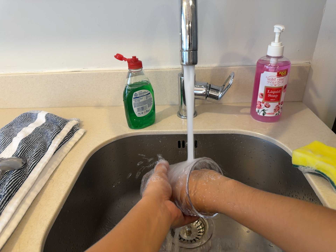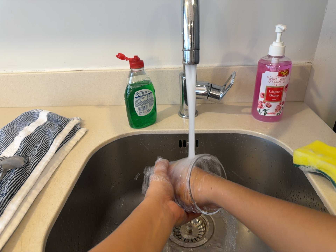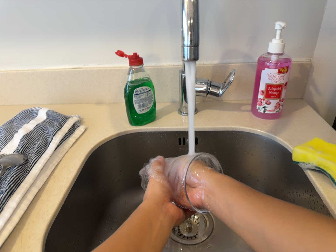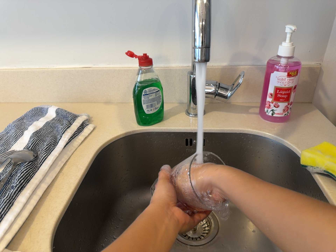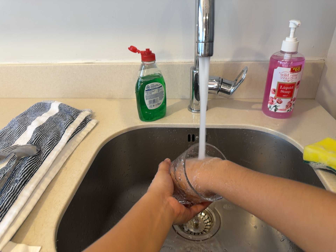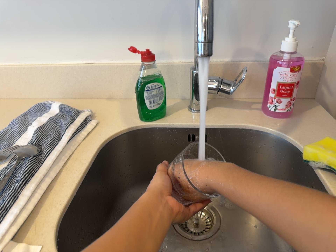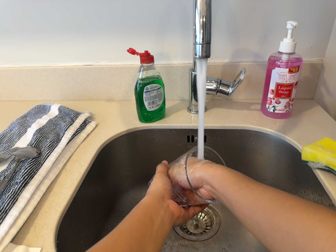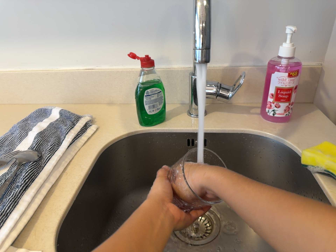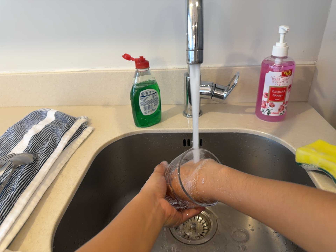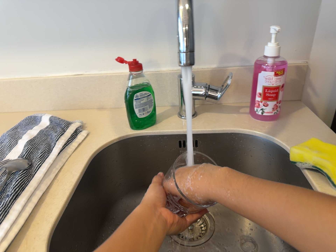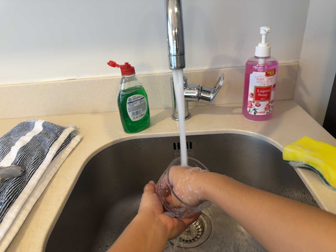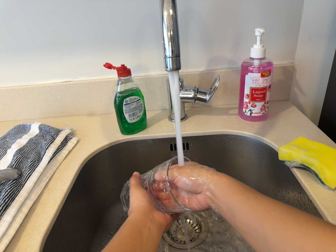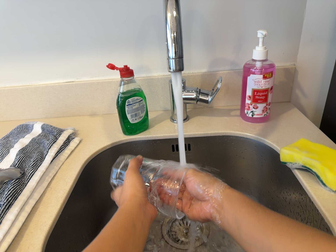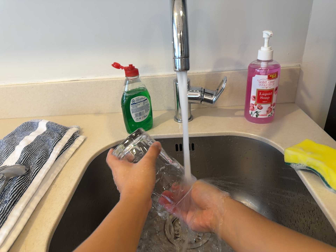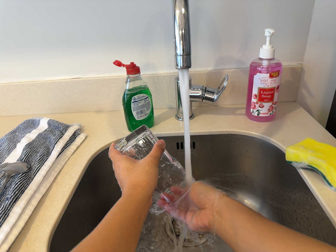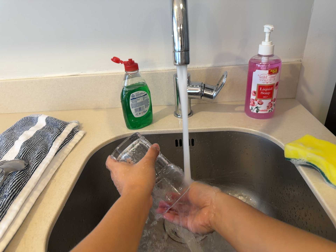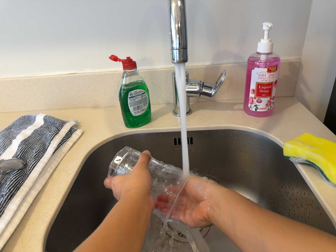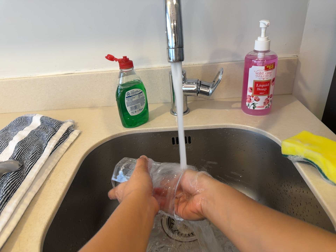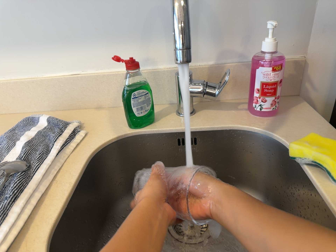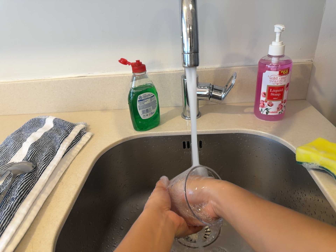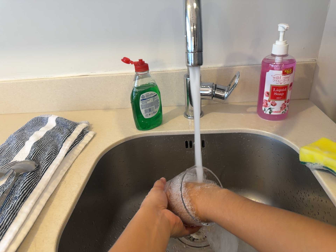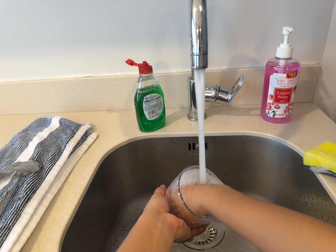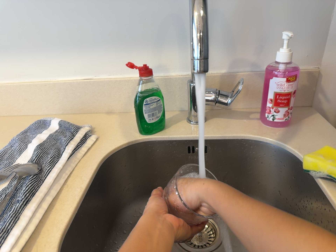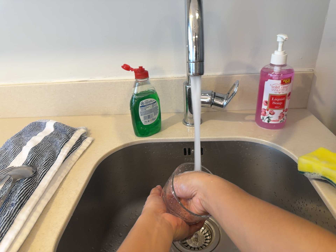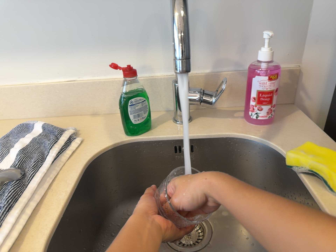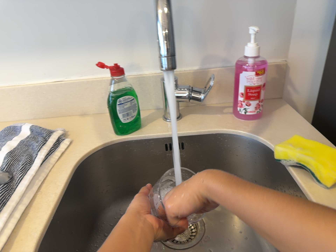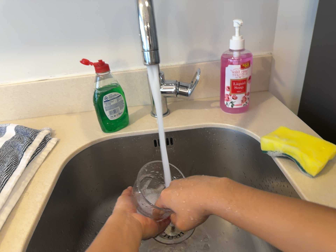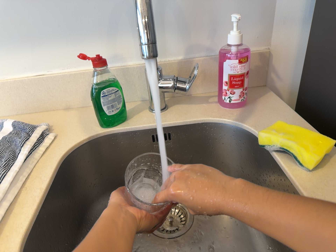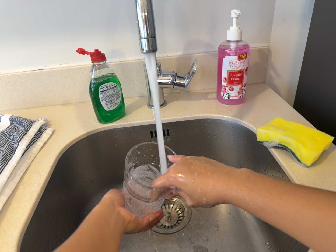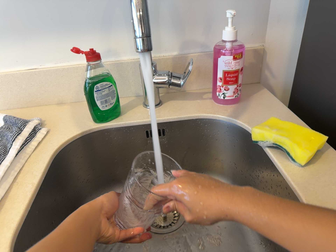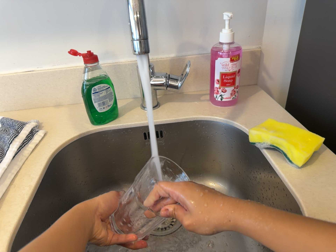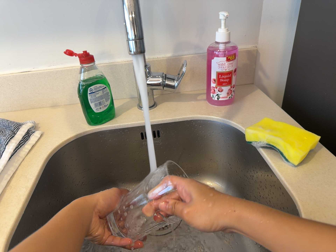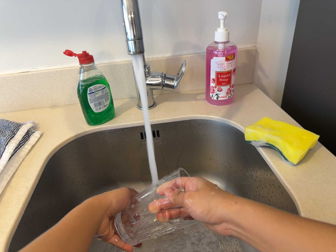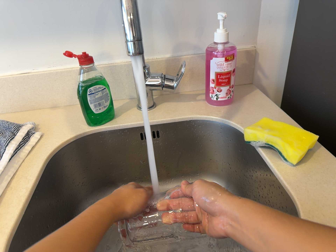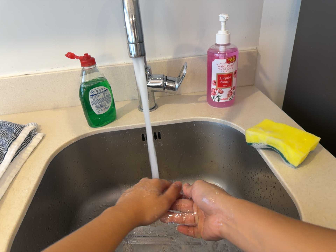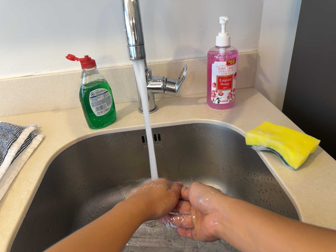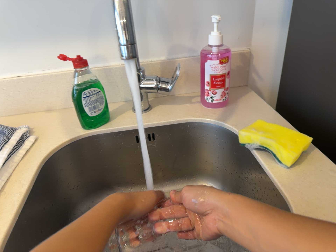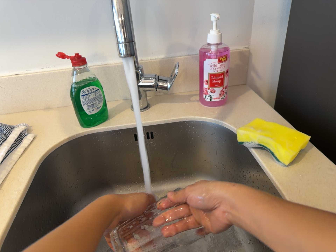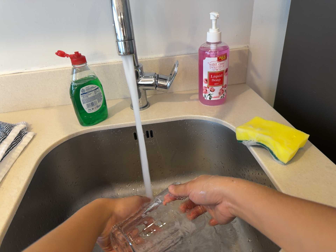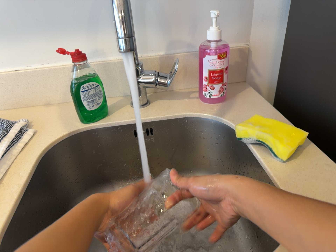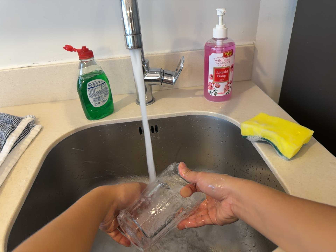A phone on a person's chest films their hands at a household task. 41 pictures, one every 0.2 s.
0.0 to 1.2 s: The camera keeps its place and its aim.
1.2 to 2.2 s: The camera shifts only a little, or ends up much as it began.
2.2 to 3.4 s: The camera keeps its place and its aim.
3.4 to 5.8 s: The camera shifts only a little, or ends up much as it began.
5.8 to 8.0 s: The camera shifts only a little, or ends up much as it began.
The film runs backward here.
